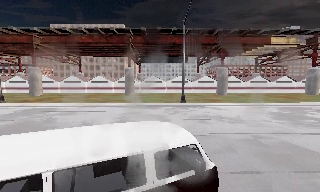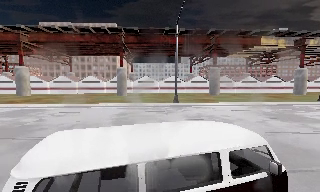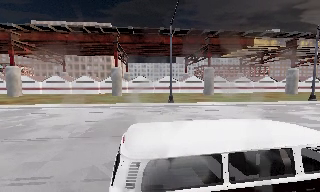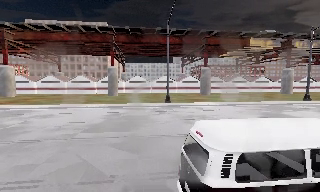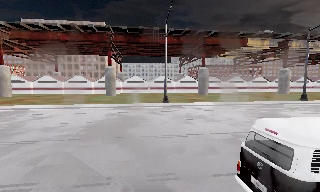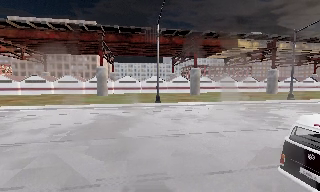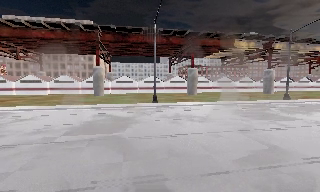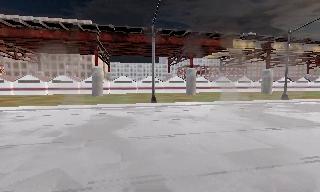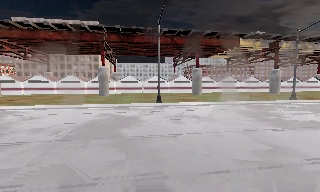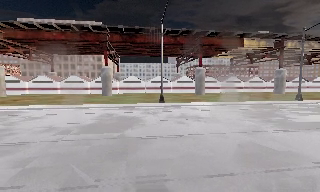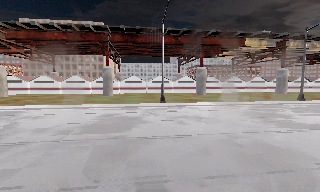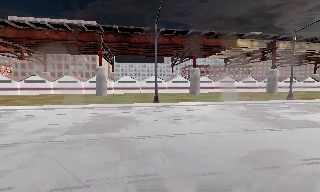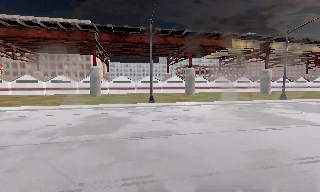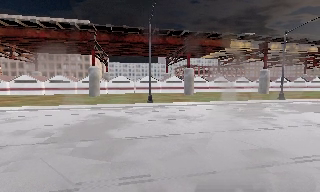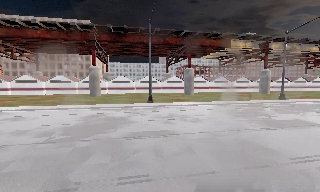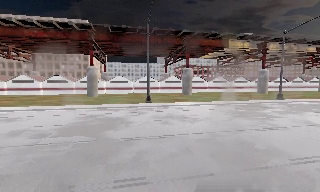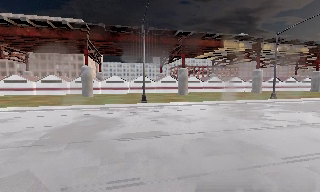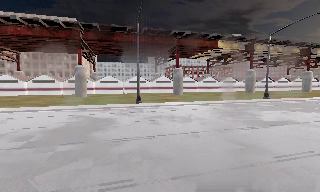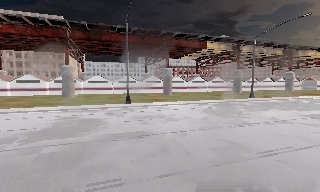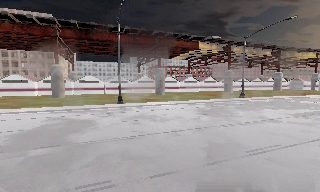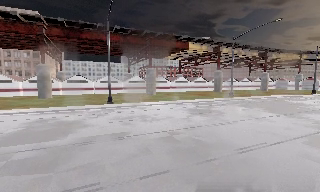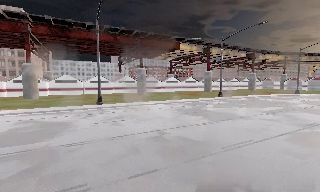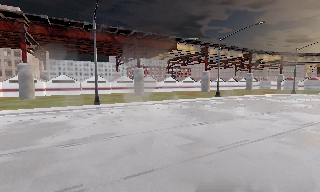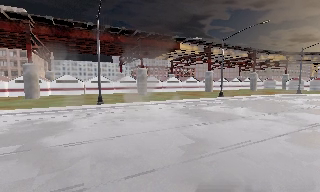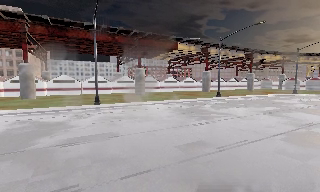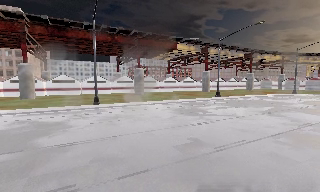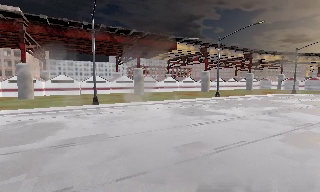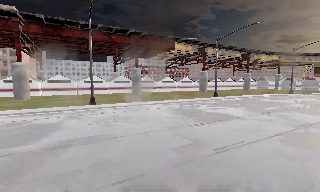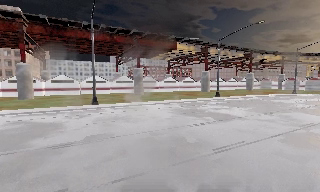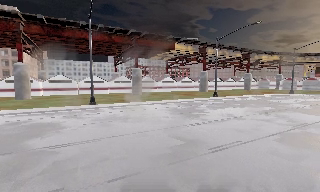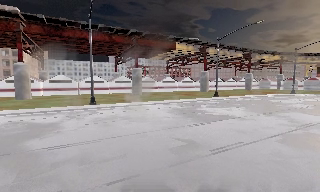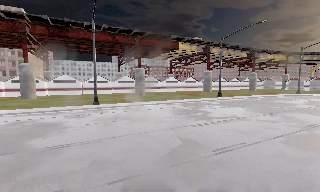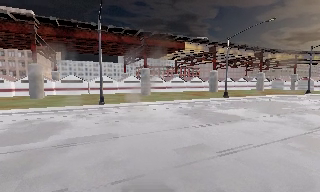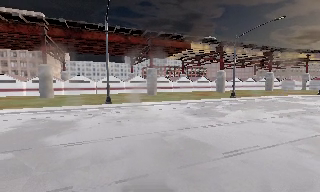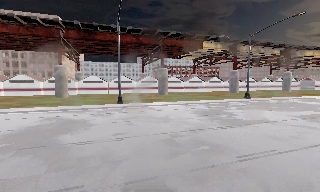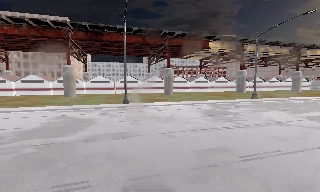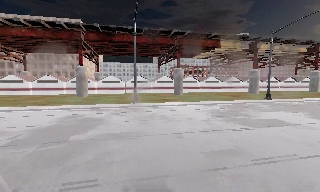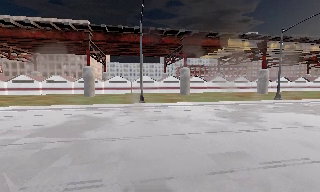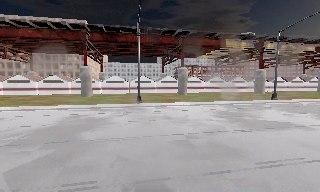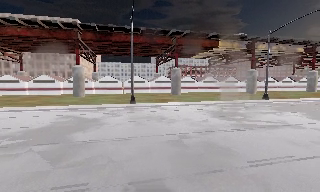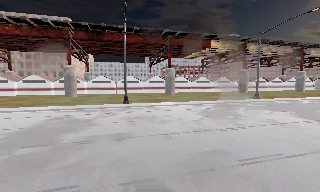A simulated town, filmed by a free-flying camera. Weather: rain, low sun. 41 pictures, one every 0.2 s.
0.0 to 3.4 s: The camera swings to its right by about 15 degrees, and the scene slides to the left. It travels to its right and forward, about 1 m, so close, fixed things drift to the left.
3.4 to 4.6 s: The scene slides to the left, as the camera pans about 10 degrees to its right.
4.6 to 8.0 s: The camera pans to its left, which is counterclockwise from overhead, by about 10 degrees. It travels to its right and forward, about 1 m.
The film runs forward here.
